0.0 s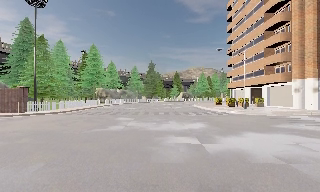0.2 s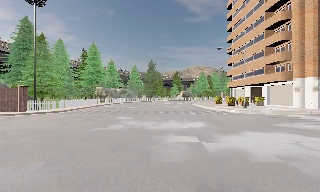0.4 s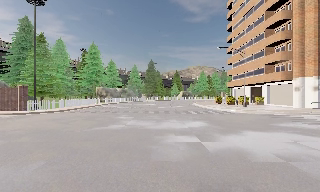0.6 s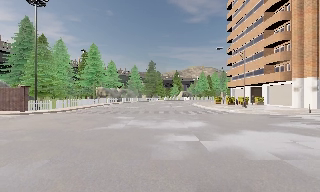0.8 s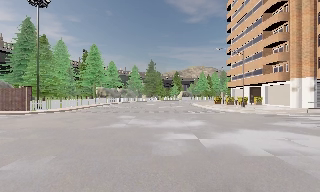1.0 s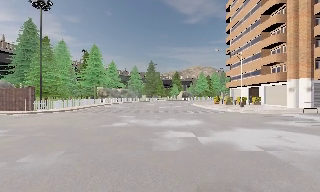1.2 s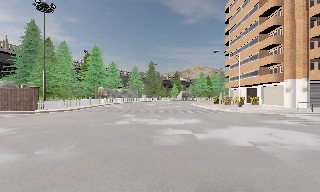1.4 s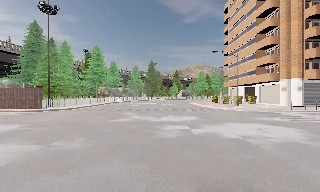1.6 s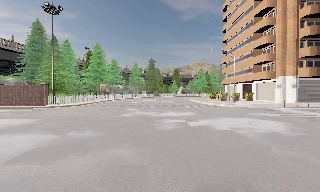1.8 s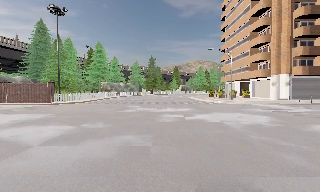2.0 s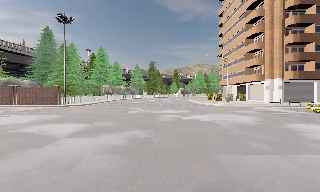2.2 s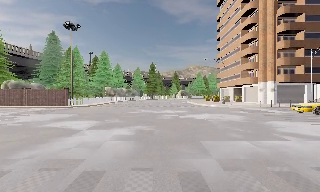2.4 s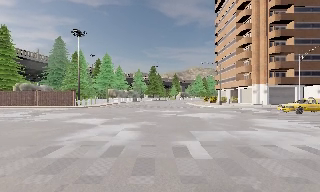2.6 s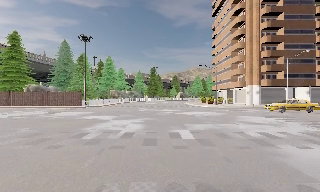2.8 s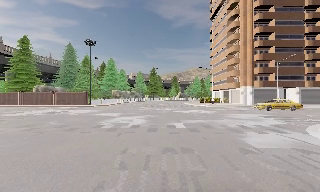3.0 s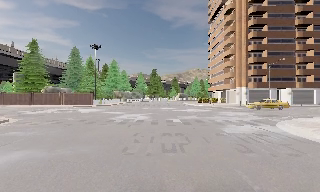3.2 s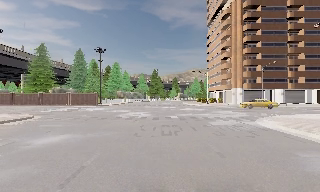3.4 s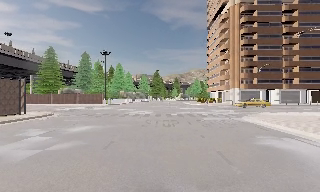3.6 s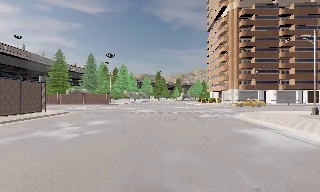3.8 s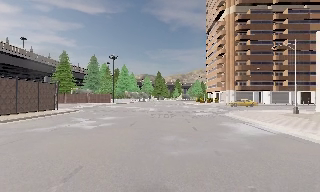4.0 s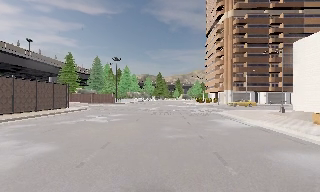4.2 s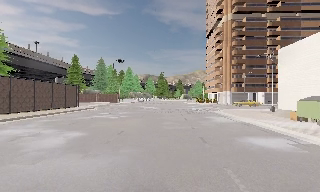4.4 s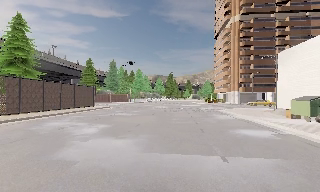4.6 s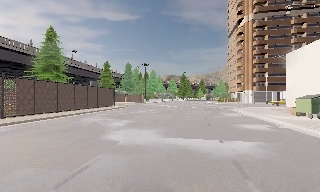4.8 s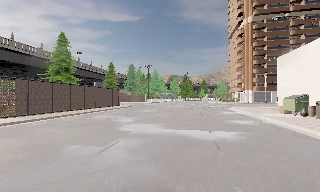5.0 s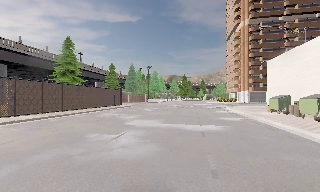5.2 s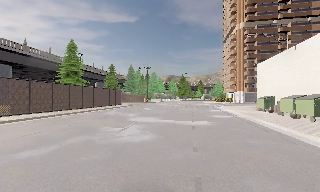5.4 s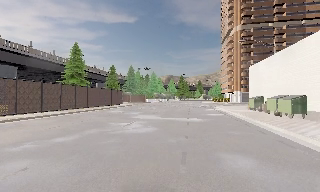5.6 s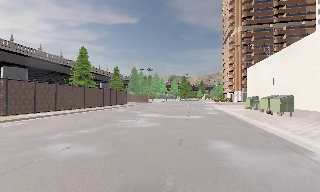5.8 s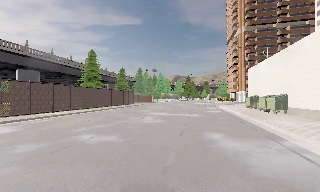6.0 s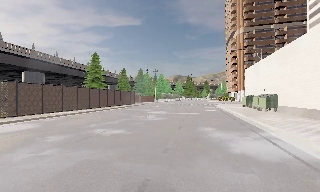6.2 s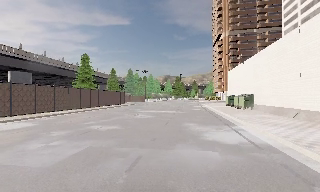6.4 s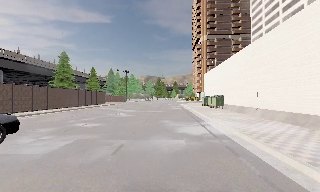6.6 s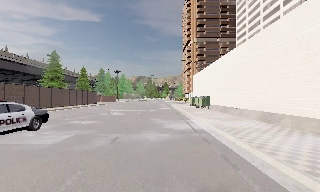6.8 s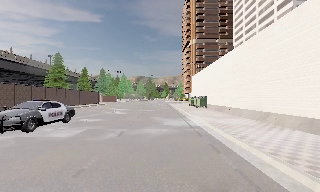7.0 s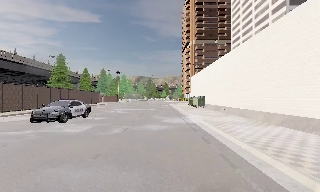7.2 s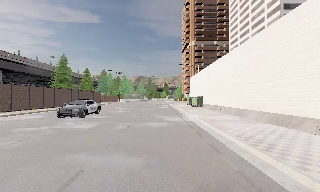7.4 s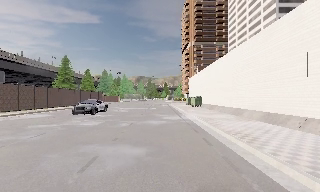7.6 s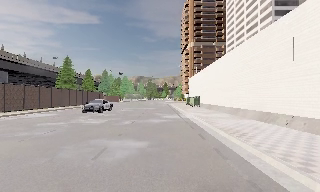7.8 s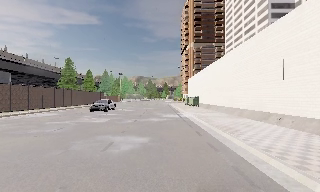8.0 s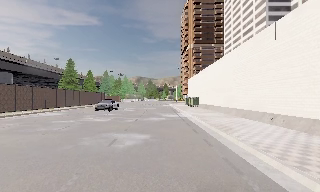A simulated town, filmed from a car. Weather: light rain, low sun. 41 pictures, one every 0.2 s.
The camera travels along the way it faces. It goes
backward.
0.0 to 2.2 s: The camera travels backward, about 7 m, so what stands in front gets smaller. It gains speed.
2.2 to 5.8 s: The scene slides to the right, as the camera pans about 15 degrees to its left. It travels backward, about 35 m, so what stands in front gets smaller.
5.8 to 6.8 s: The camera swings to its right by about 15 degrees, and the scene slides to the left. It travels backward, about 6 m, so what stands in front gets smaller.
6.8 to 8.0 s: The camera travels backward, about 4.5 m, so what stands in front gets smaller.
The film runs backward here.
